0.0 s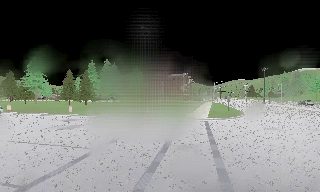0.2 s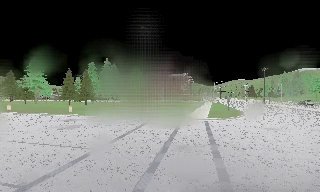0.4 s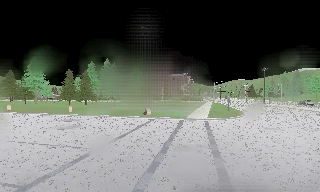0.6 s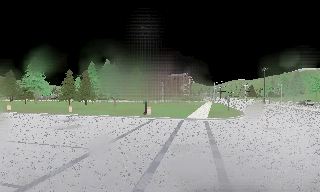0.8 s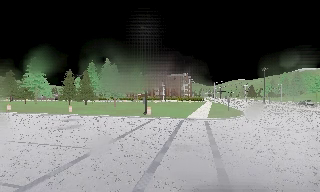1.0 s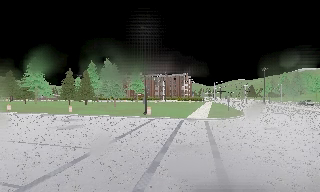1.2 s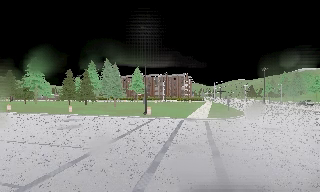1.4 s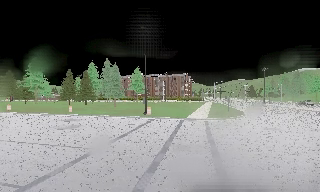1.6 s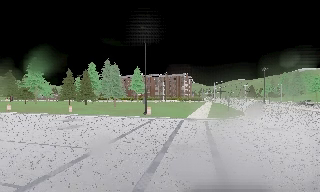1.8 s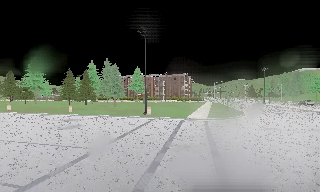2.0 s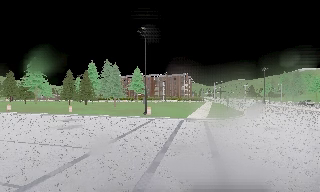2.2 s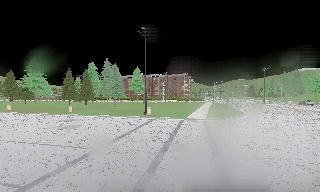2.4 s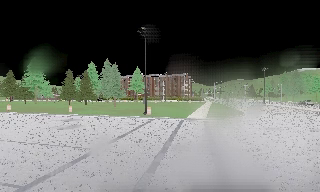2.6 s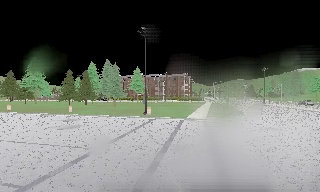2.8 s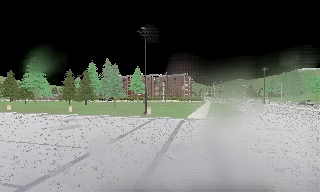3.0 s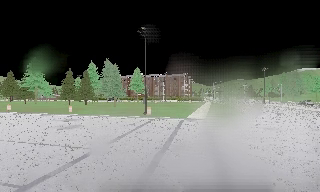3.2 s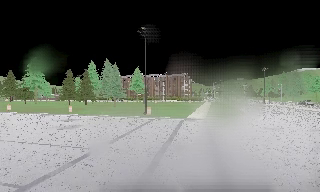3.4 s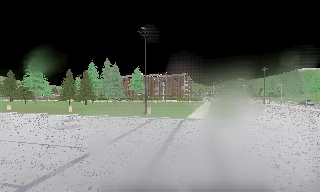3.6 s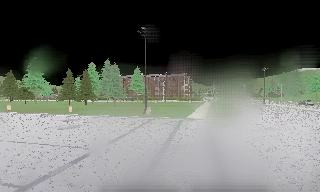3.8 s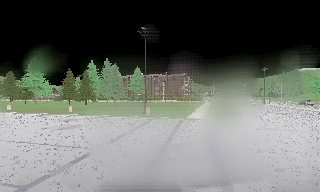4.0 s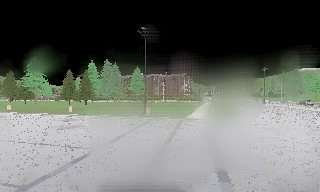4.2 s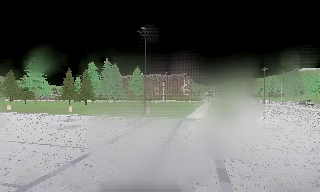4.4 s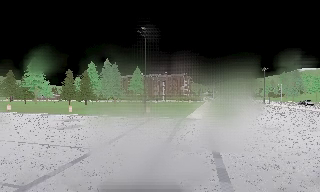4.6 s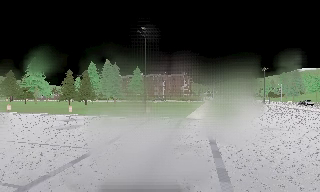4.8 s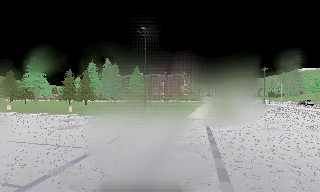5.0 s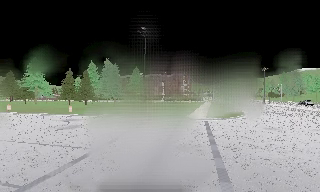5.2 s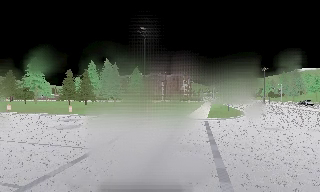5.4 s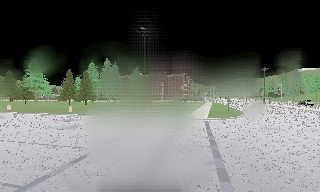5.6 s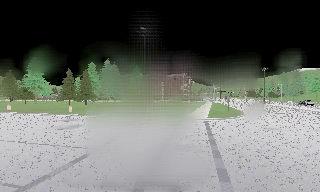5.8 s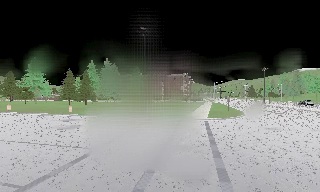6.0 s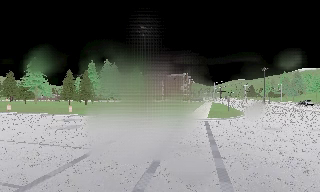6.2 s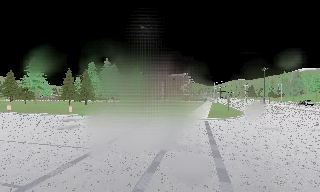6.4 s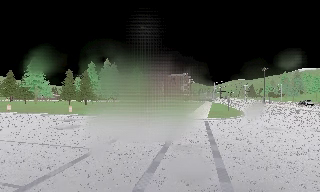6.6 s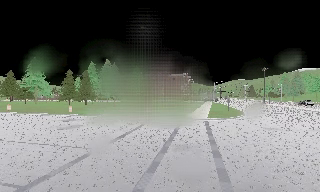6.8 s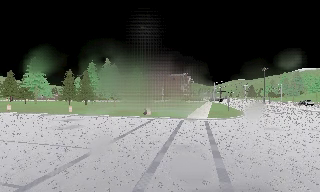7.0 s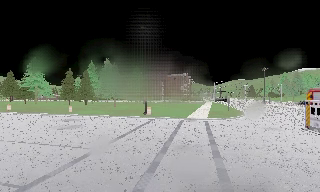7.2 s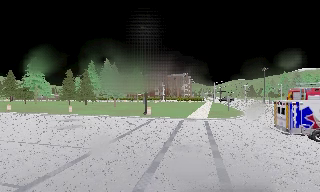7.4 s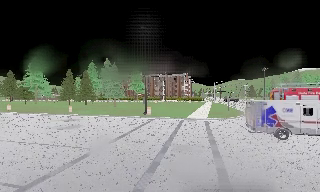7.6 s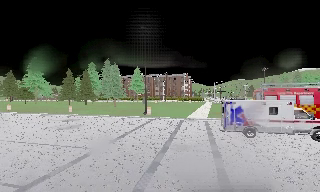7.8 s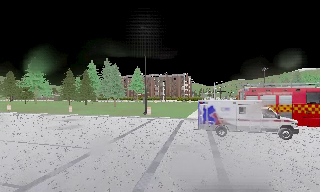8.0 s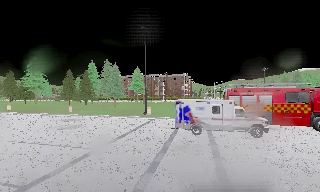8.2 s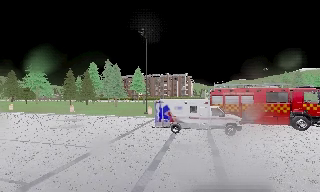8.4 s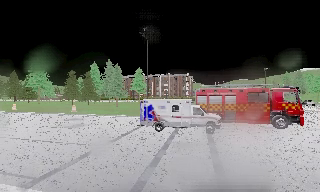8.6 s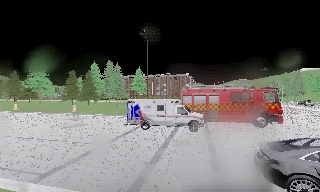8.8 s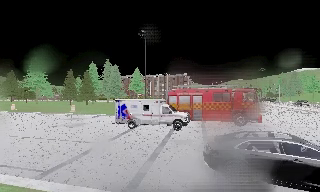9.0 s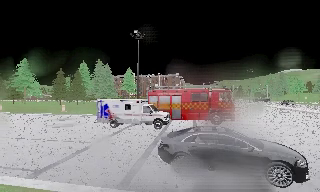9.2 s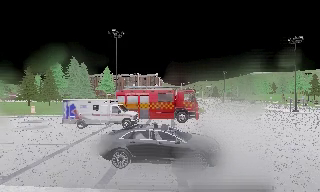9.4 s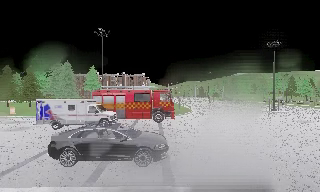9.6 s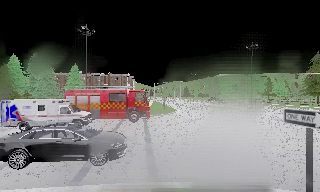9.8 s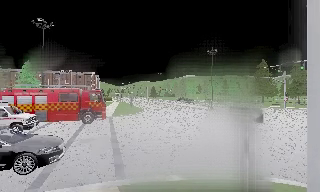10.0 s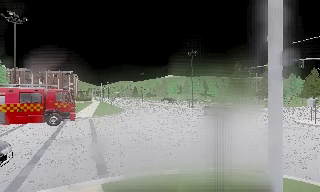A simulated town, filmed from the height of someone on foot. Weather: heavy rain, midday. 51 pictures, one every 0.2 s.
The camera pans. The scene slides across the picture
to the left.
The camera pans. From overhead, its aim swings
clockwise.
0.0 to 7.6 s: The camera keeps its place and its aim.
7.6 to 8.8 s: The camera travels backward, about 1 m, so what stands in front gets smaller. It gains speed.
8.8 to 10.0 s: The camera swings to its right by about 40 degrees, and the scene slides to the left. It travels backward, about 1.5 m.
The film runs backward here.
